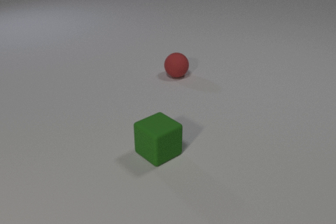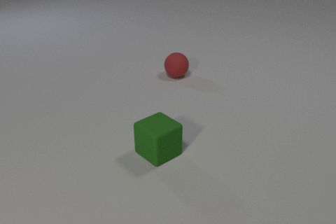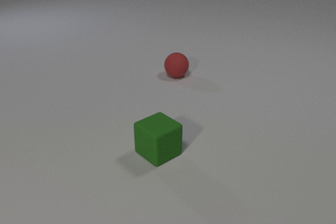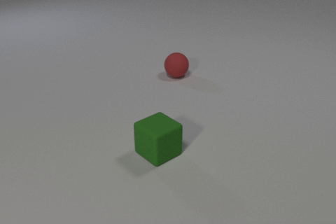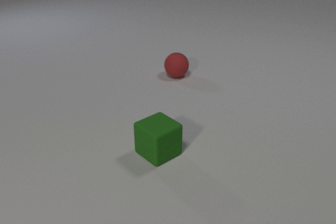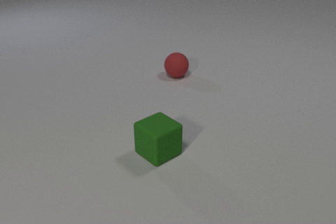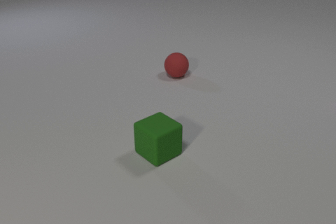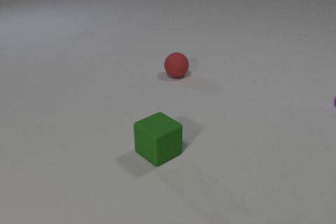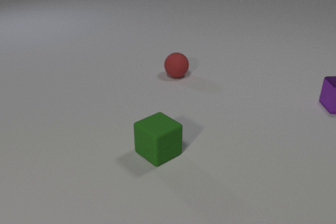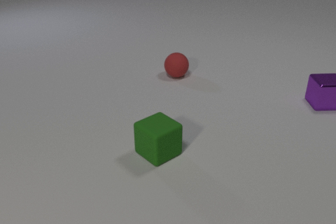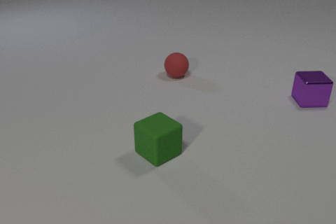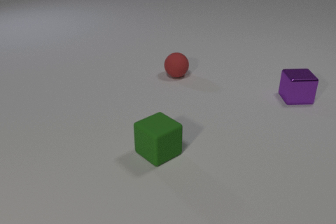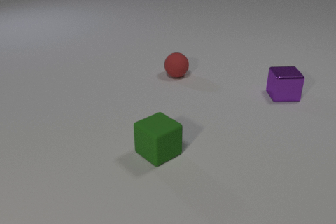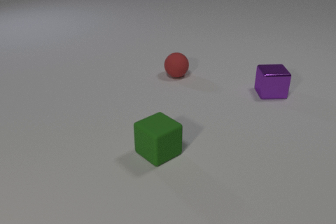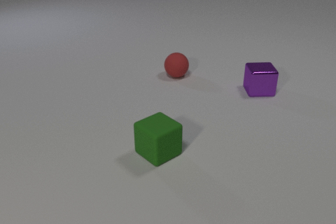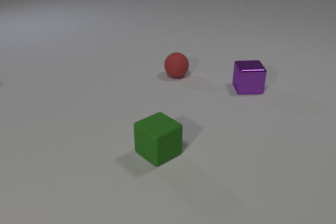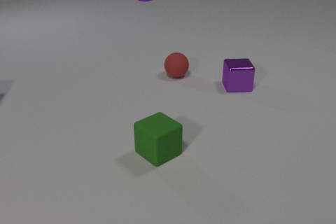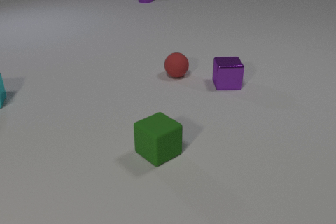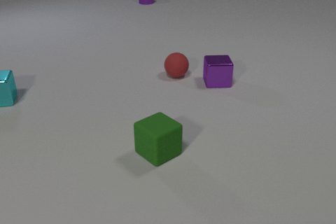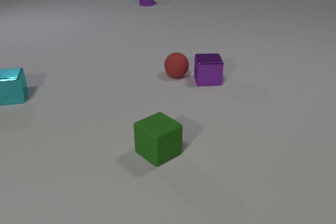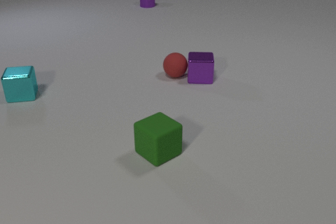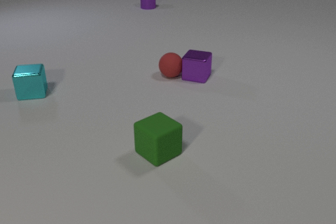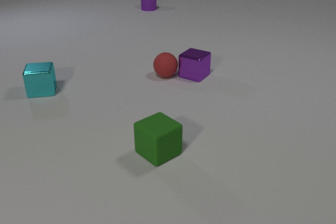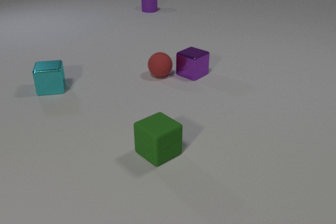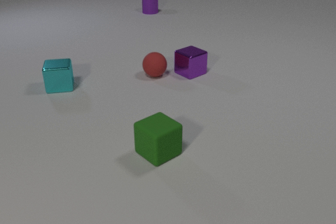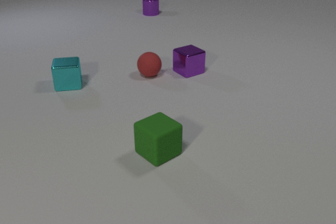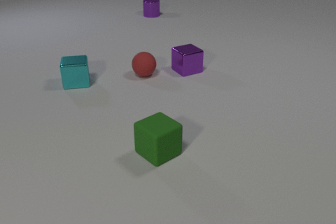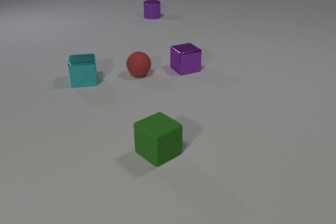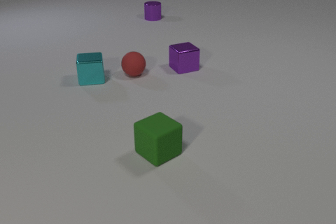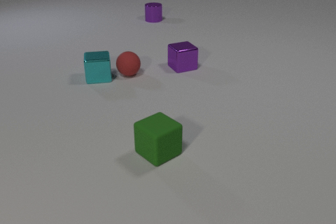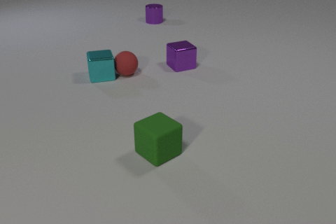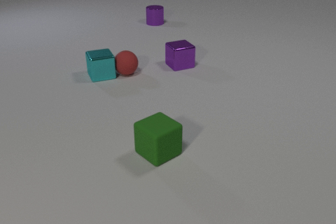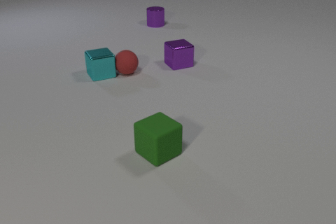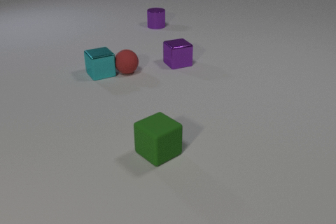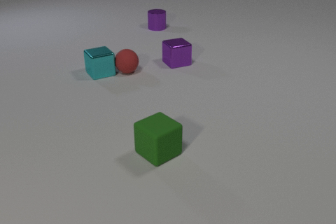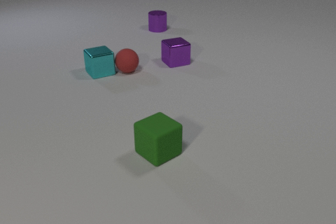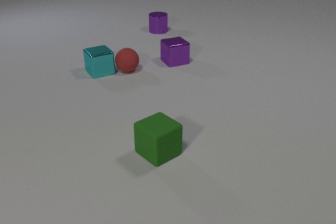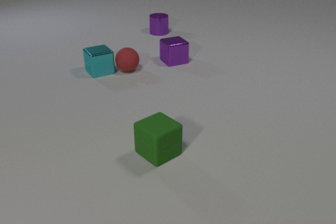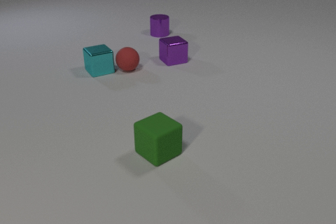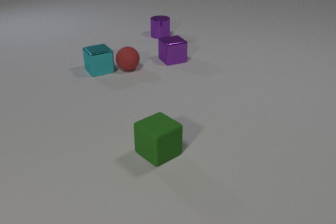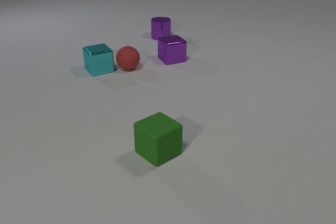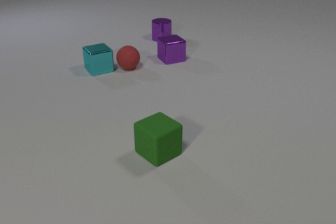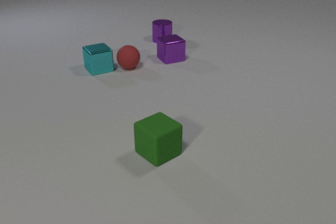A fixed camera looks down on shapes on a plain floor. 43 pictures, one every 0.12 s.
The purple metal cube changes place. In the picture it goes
to the left.
The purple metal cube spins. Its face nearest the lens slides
to the left.
0.00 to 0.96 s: The purple metal cube comes in at the right edge, slides to the left.
0.96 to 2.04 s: The purple metal cube slides to the left. The purple metal cylinder comes in at the top edge, slides toward the camera. The cyan metal cube comes in at the left edge.
2.04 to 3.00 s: The purple metal cube slides to the left and away from the camera, spins so that its near face slides to the left, clockwise seen from above. The red rubber sphere rolls to the left. The purple metal cylinder slides toward the camera. The cyan metal cube slides to the right. The purple metal cube and the red rubber sphere collide.
3.00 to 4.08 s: The purple metal cube slides away from the camera and to the left. The red rubber sphere rolls to the left and away from the camera. The purple metal cylinder slides toward the camera. The cyan metal cube slides to the right and away from the camera. The red rubber sphere and the cyan metal cube collide.
4.08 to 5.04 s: The purple metal cube slides away from the camera and to the left. The red rubber sphere rolls away from the camera. The purple metal cylinder slides toward the camera. The cyan metal cube slides away from the camera.
Are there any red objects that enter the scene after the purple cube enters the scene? no.
Are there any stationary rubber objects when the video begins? yes.
What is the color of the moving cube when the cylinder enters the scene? purple.
